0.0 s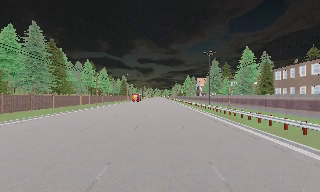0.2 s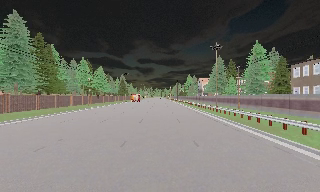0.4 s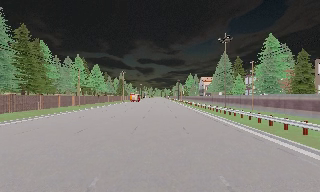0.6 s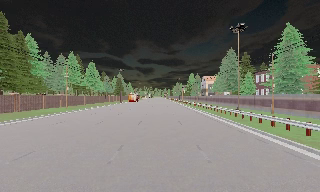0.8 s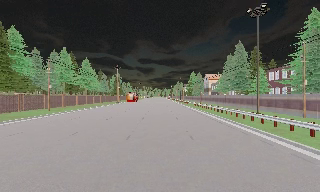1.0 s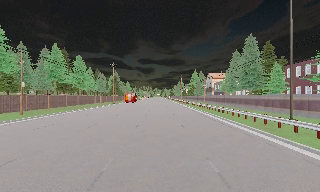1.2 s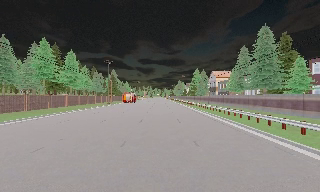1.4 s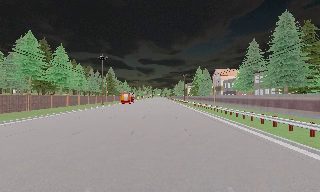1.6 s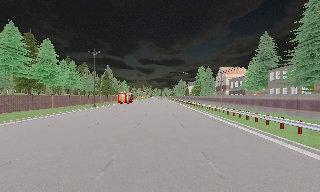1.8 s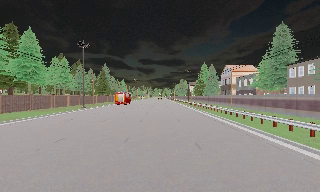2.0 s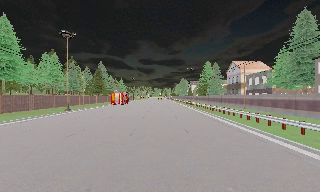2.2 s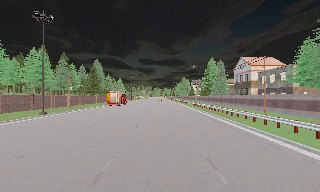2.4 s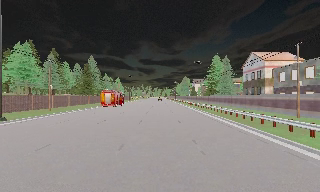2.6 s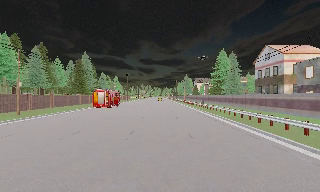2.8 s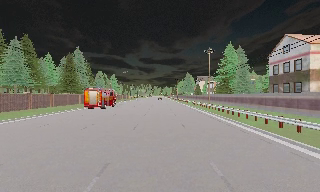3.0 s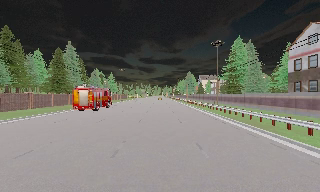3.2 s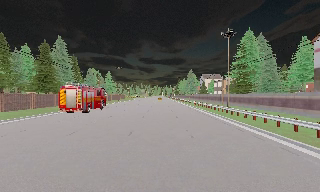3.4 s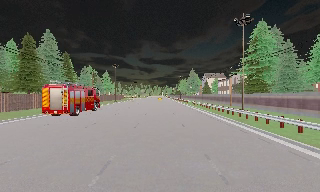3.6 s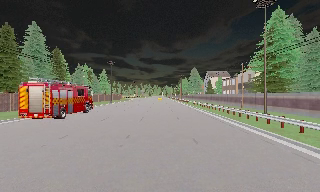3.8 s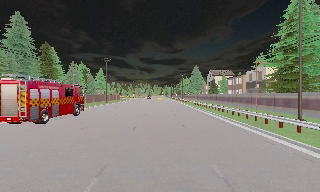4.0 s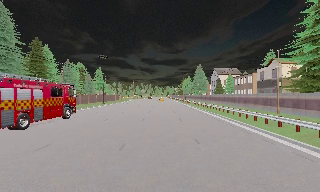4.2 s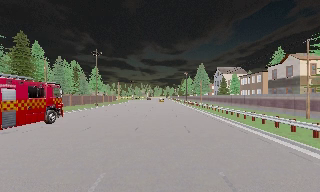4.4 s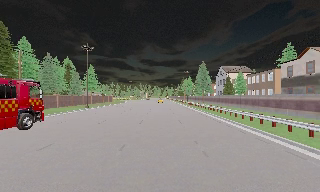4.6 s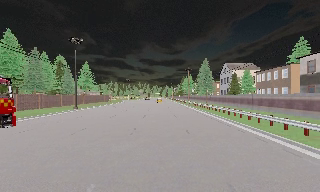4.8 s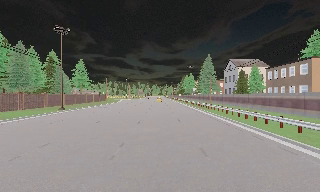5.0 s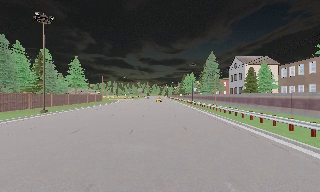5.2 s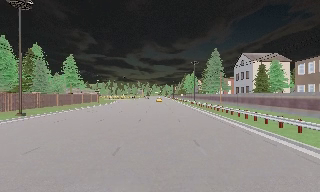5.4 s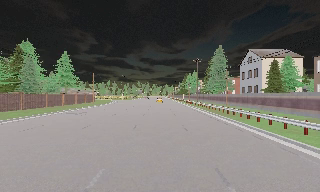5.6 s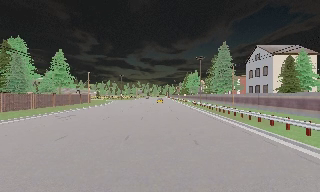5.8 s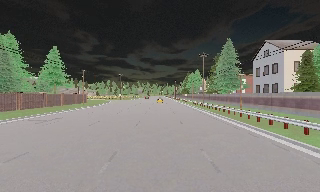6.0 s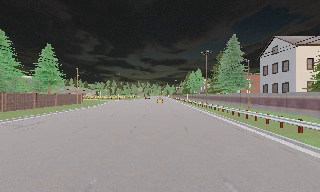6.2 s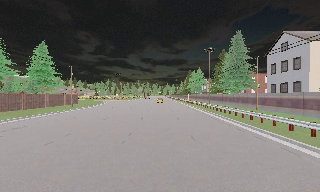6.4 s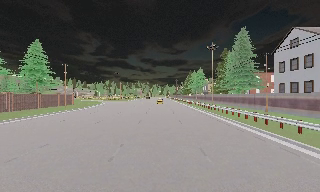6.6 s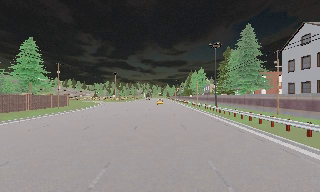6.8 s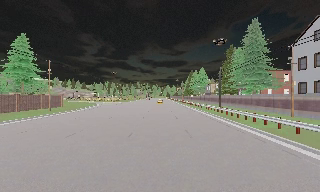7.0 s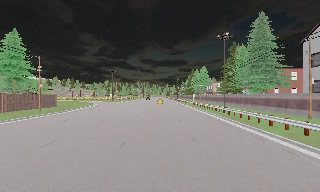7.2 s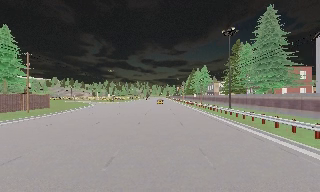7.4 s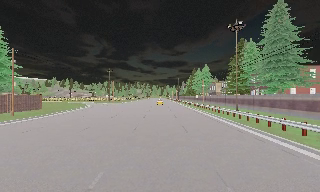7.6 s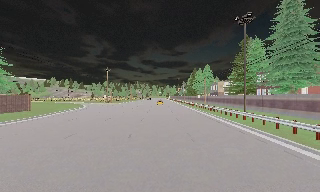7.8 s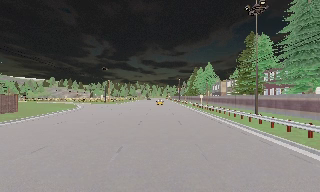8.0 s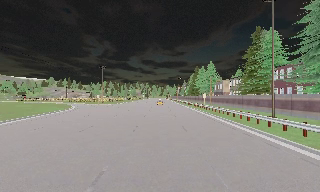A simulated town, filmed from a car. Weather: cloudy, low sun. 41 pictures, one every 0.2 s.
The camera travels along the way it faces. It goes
forward.
0.0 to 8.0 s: The camera travels forward, about 145 m, so what stands in front looms larger. It loses speed.
The film runs forward here.
